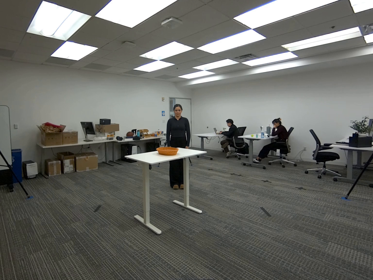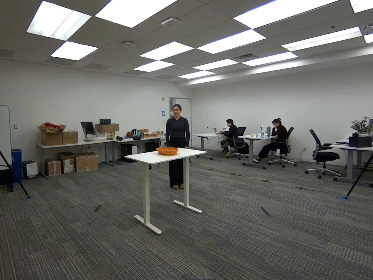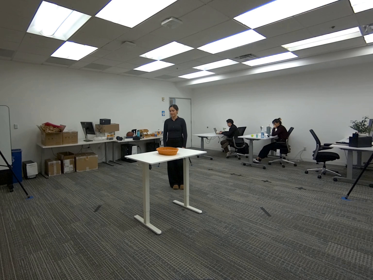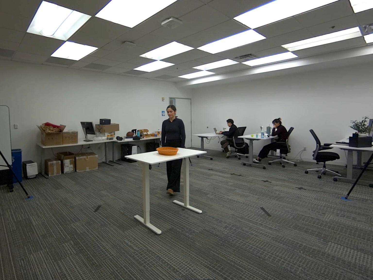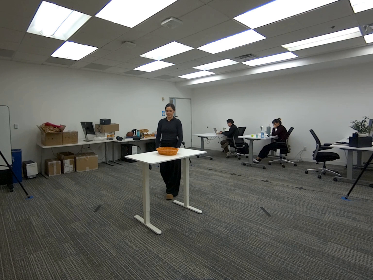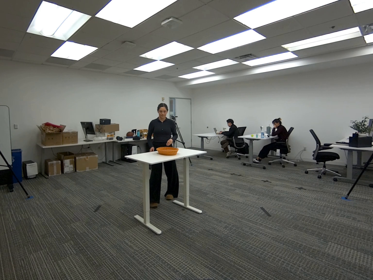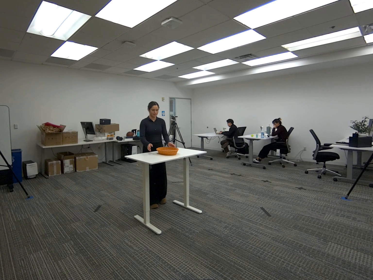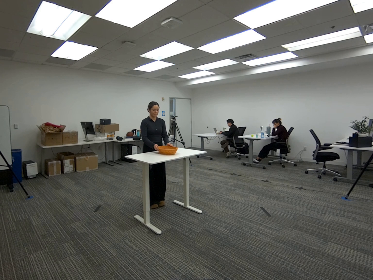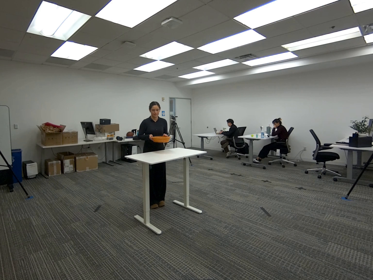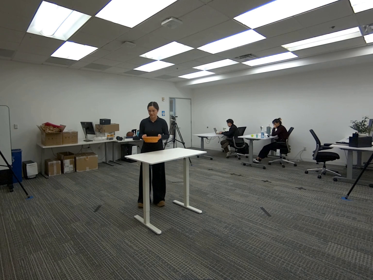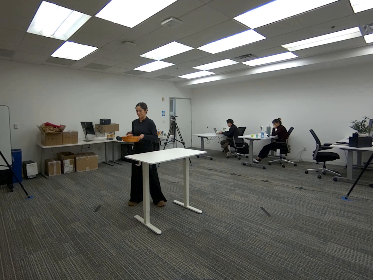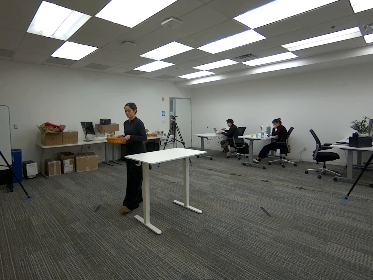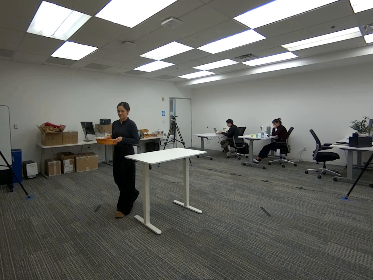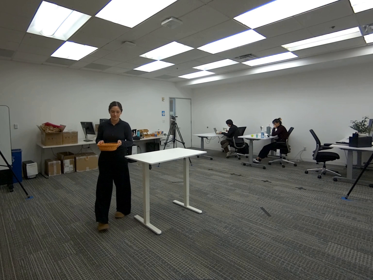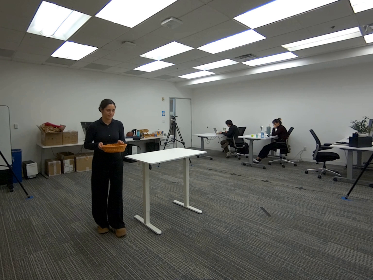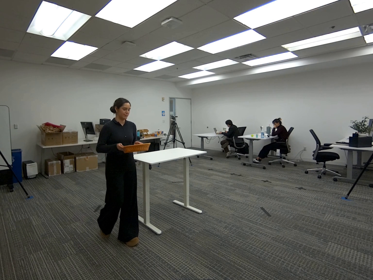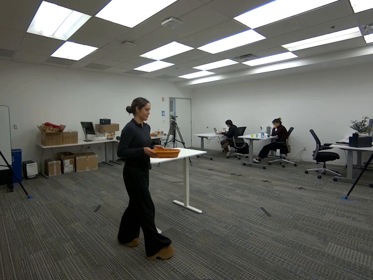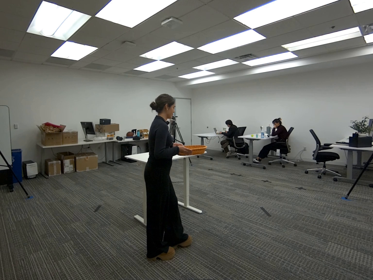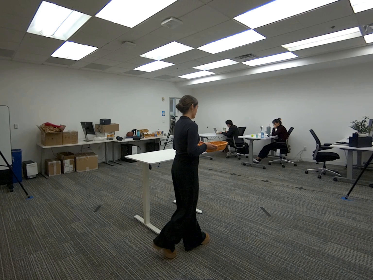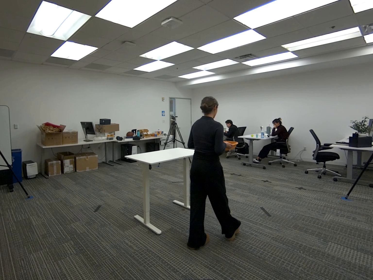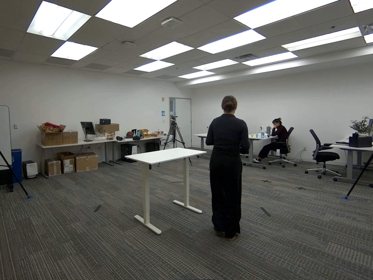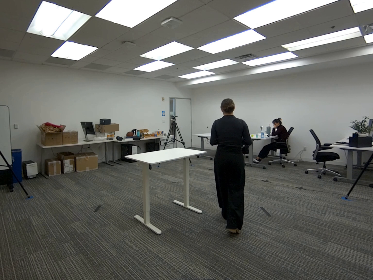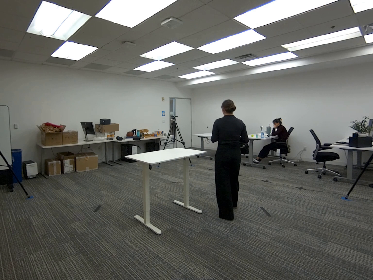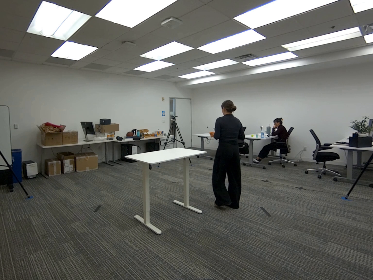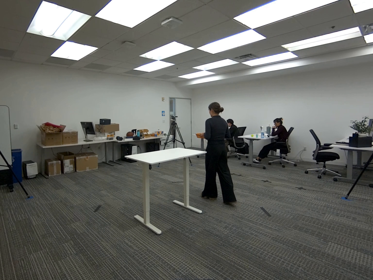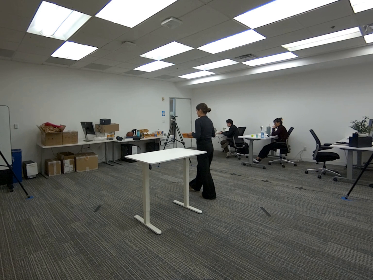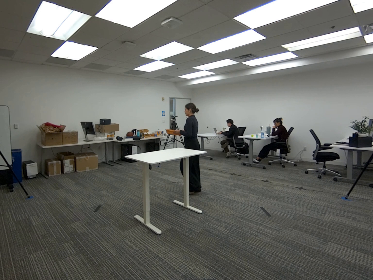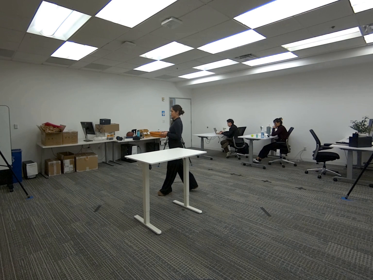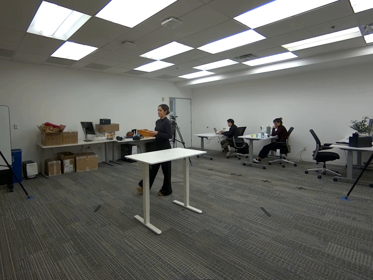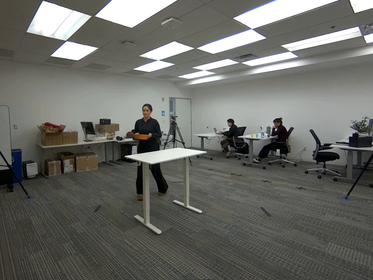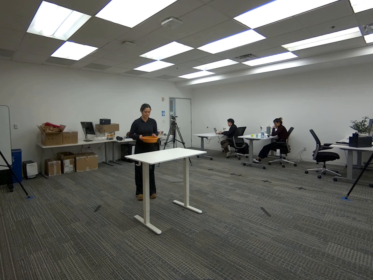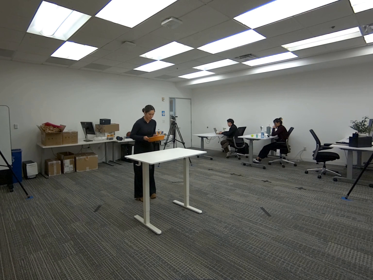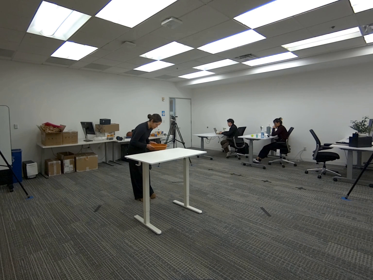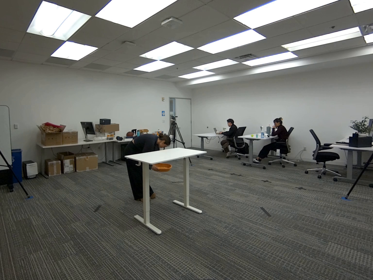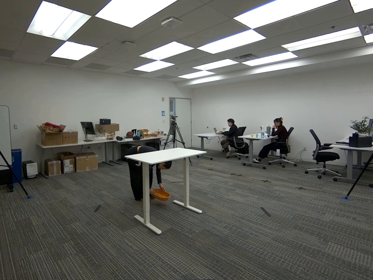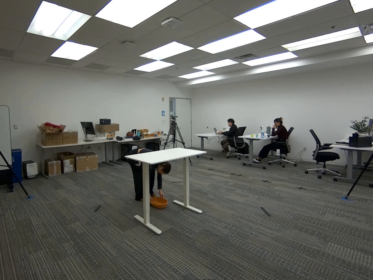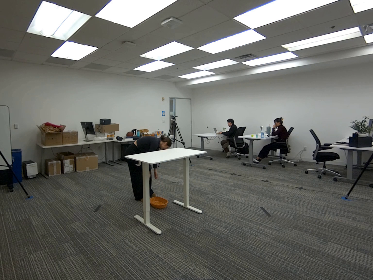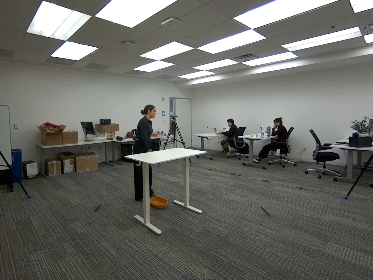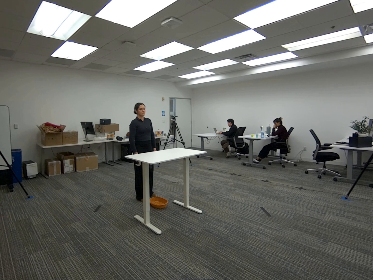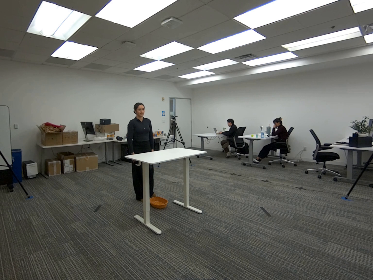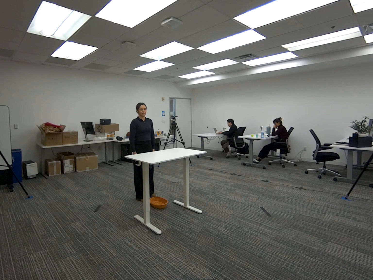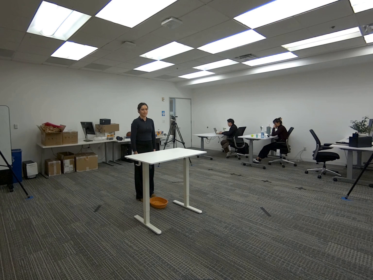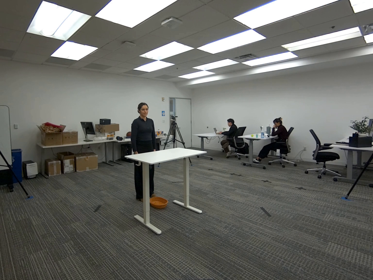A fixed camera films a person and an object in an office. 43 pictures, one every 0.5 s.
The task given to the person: Walk to the woven basket on the white desk, pick up the basket with your both hands and place the basket on the ground.
